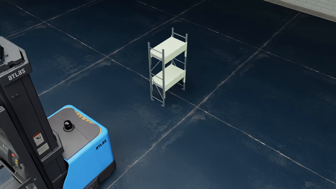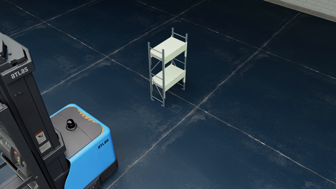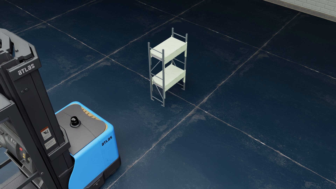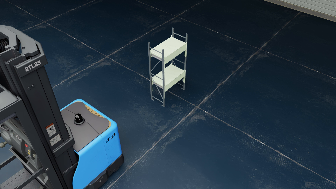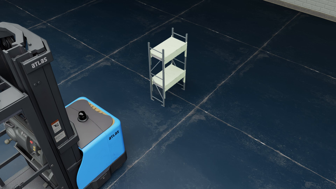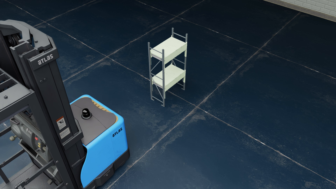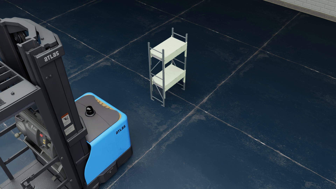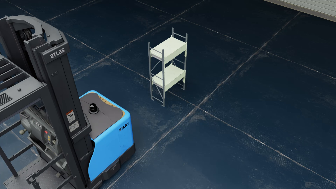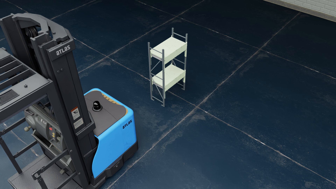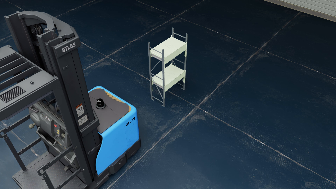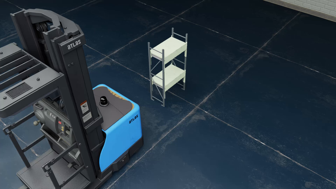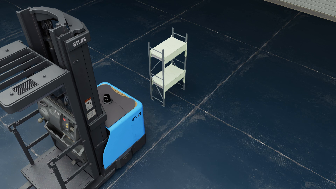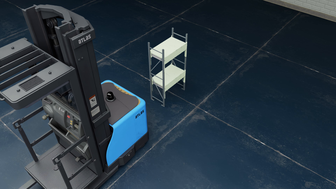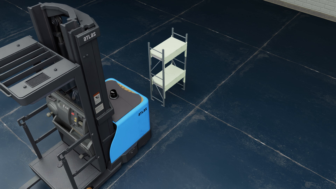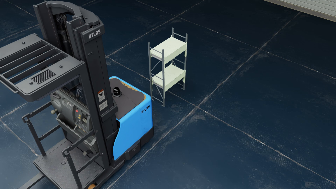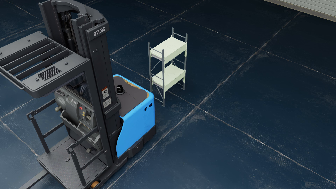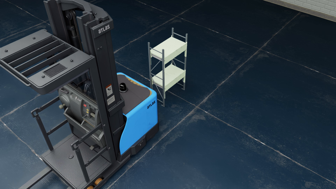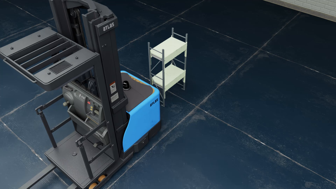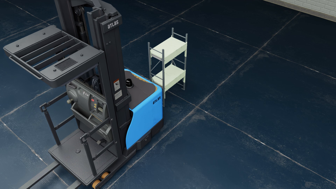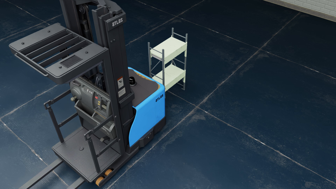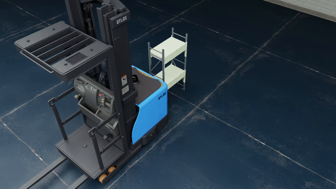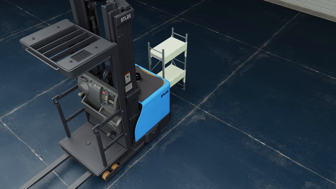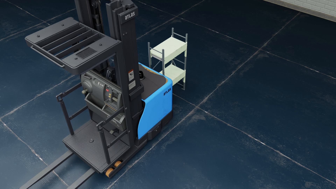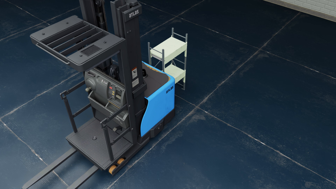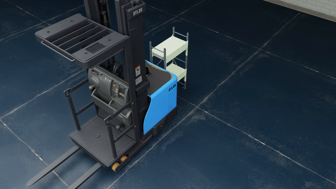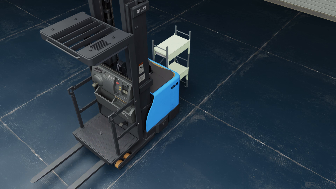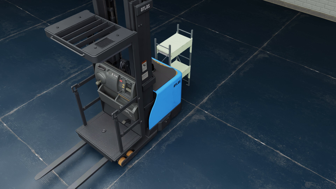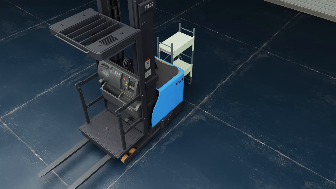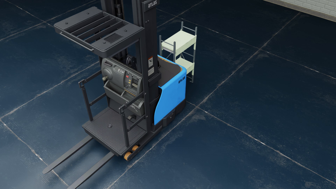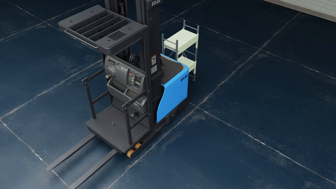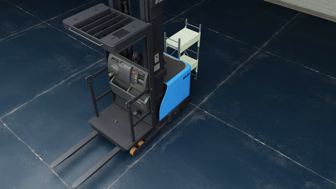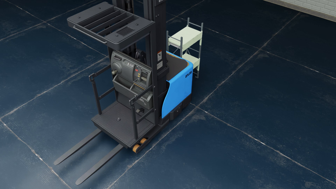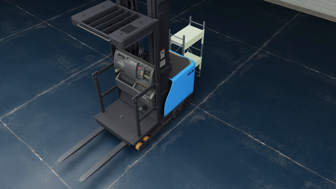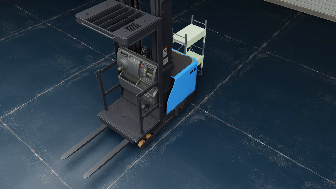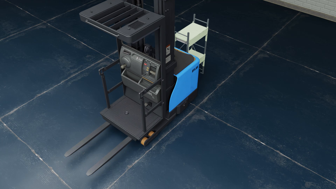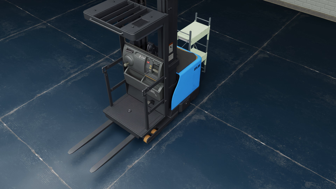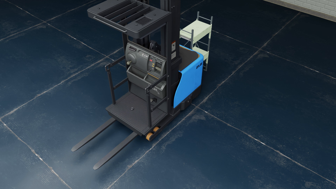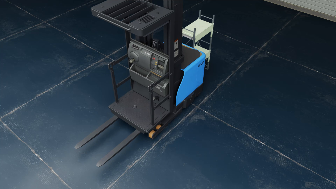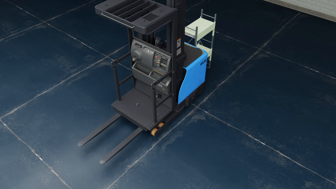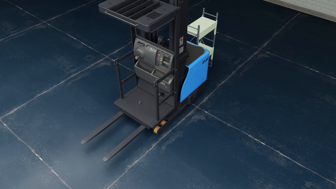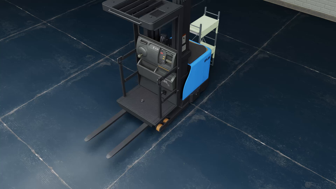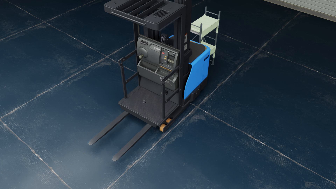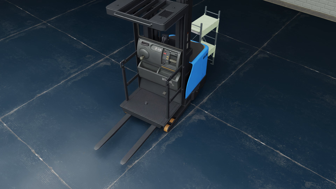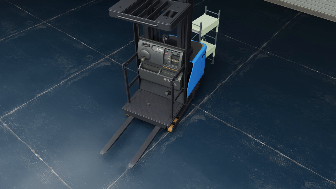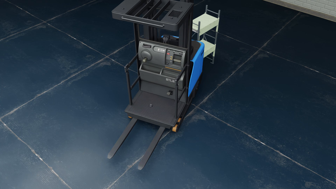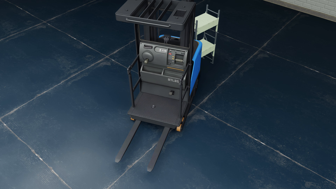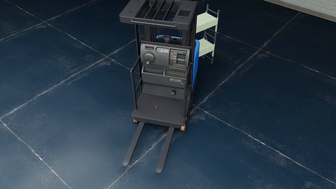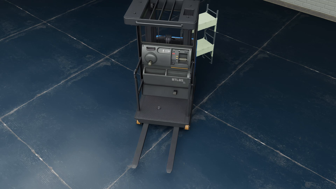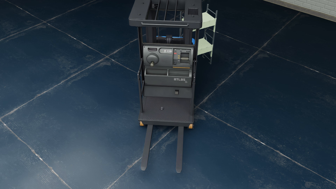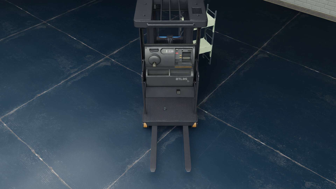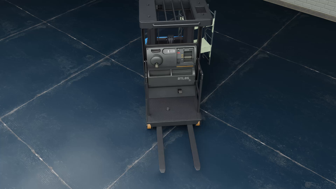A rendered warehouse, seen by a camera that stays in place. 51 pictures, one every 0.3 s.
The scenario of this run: A forklift runs into an object in its way.
